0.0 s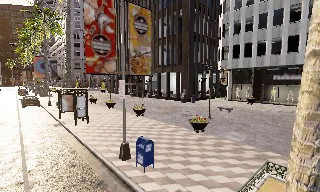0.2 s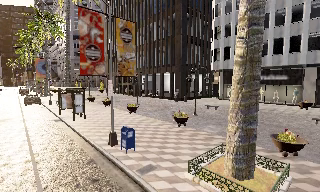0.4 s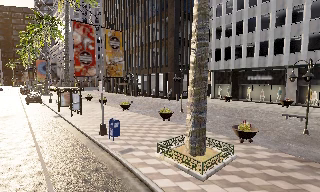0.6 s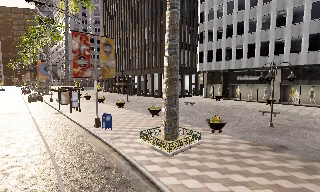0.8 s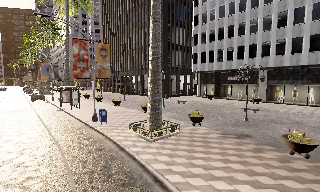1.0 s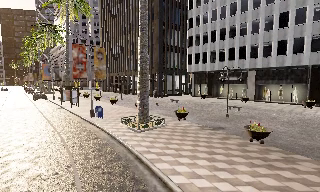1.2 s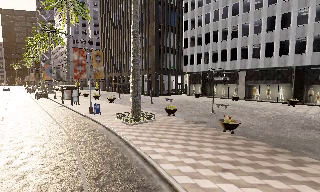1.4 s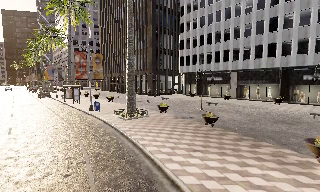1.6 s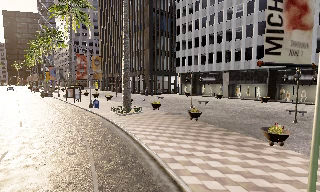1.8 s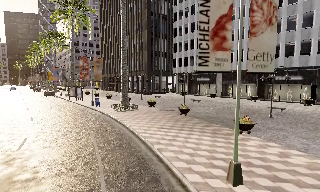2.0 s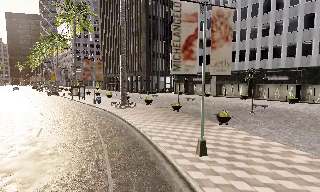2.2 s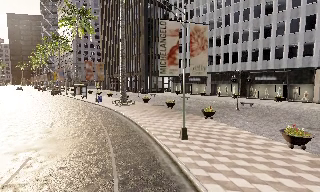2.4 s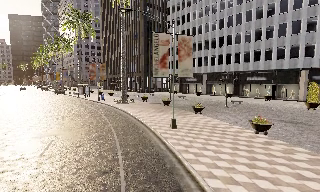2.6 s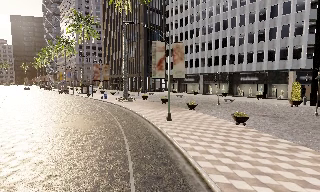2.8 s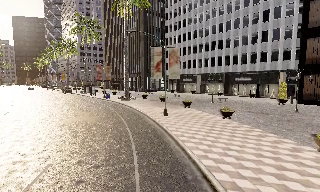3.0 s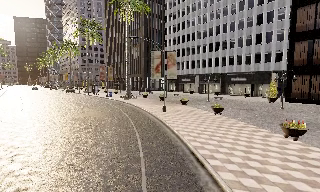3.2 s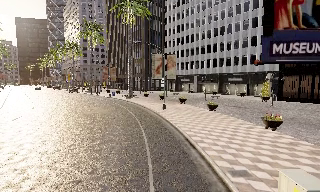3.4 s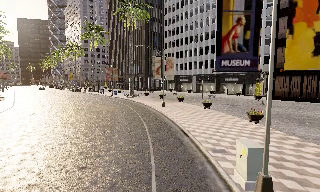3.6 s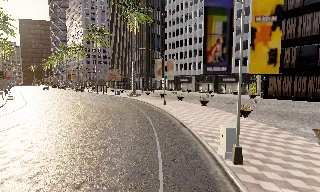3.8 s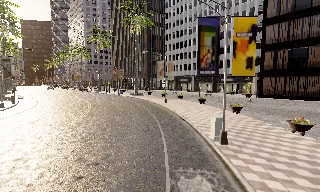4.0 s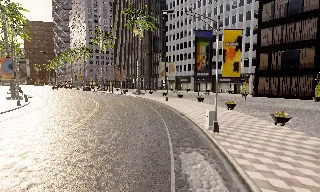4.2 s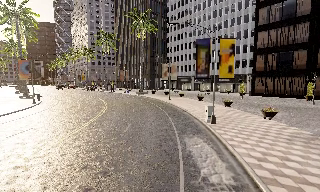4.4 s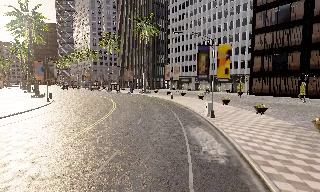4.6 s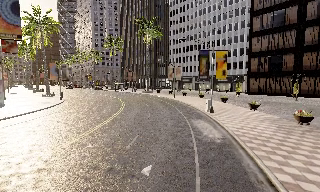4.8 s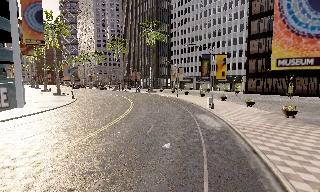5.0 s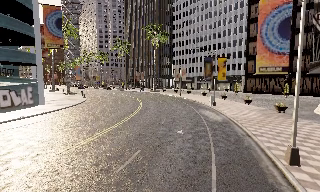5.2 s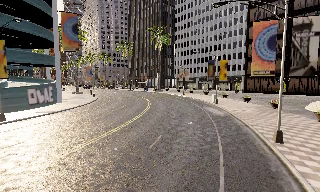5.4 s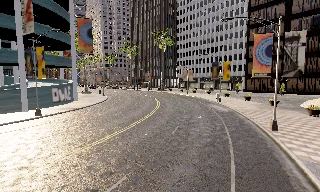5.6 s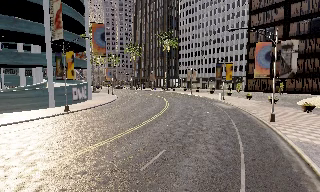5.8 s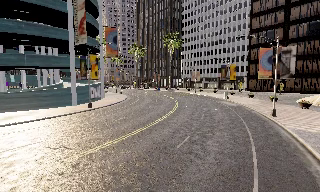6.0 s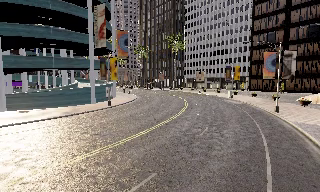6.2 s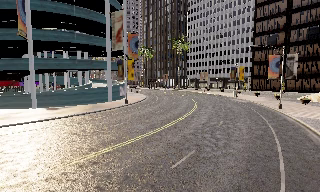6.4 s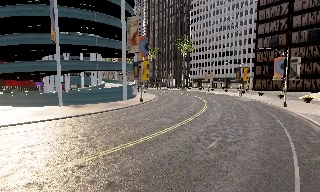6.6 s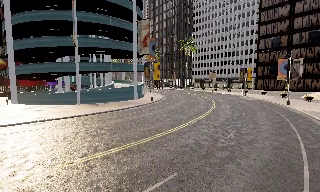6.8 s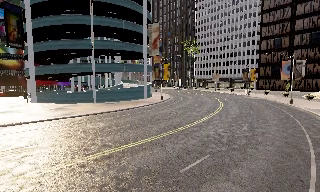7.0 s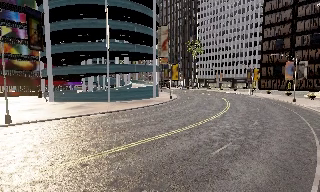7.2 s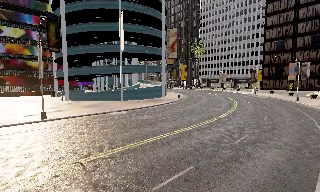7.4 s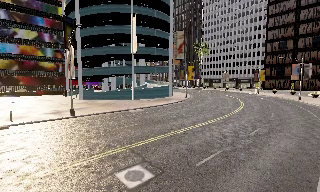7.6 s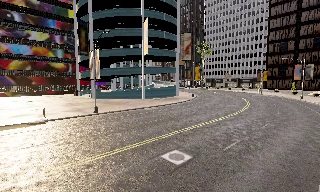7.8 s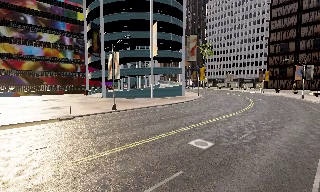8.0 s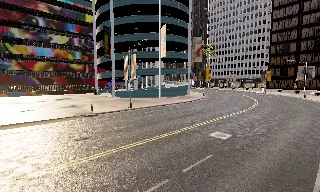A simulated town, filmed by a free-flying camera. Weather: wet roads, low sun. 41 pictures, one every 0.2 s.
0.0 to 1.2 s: The camera travels backward and to its right, about 11 m, so what stands in front gets smaller.
1.2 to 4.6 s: The camera travels backward, about 35 m, so what stands in front gets smaller.
4.6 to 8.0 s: The camera travels backward and to its left, about 40 m, so what stands in front gets smaller.
The film runs backward here.
